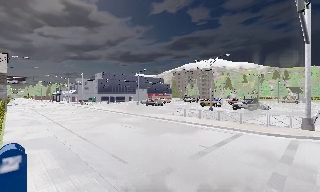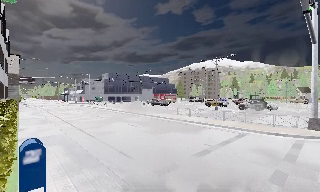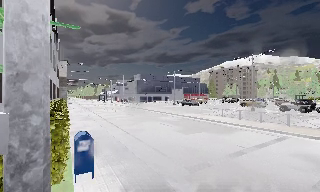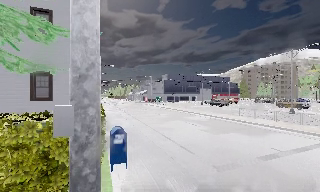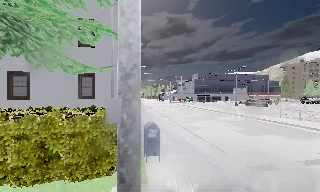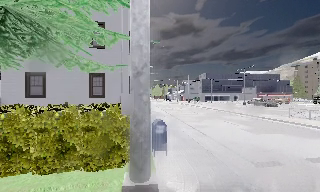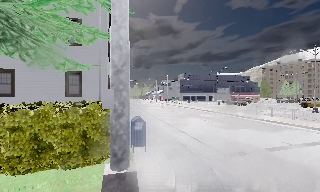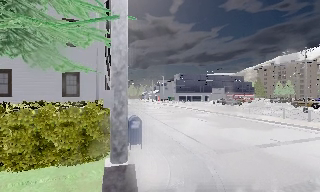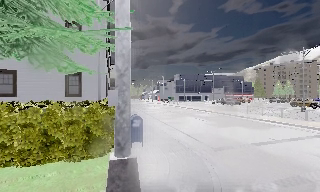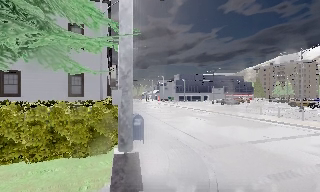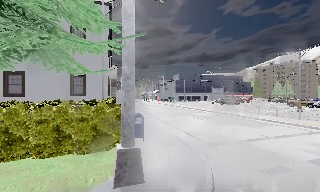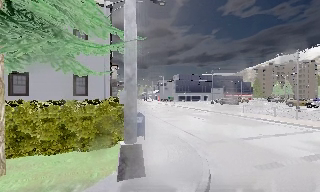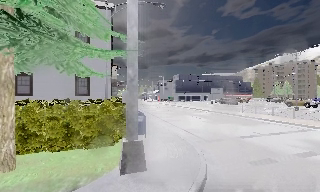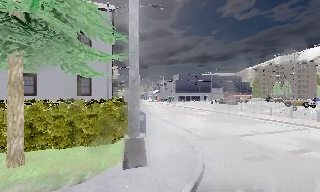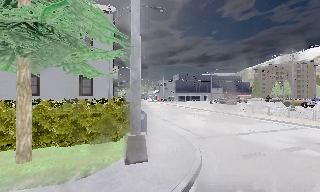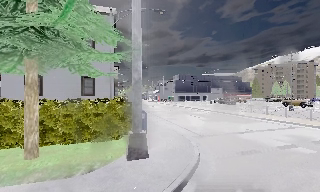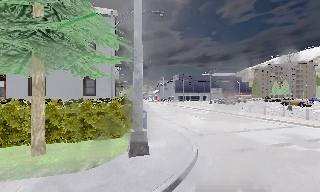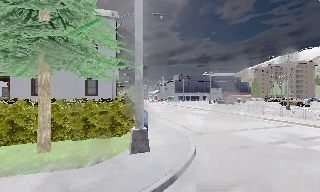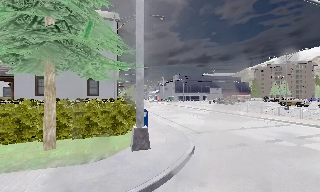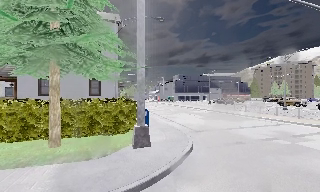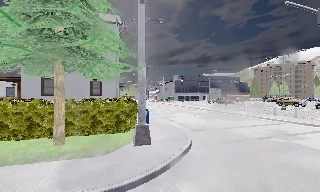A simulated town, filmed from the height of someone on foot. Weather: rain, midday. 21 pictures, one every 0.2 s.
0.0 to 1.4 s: The scene slides to the right, as the camera pans about 25 degrees to its left. It travels backward, about 2 m, so what stands in front gets smaller.
1.4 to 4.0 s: The camera travels backward, about 3.5 m, so what stands in front gets smaller.
The film runs backward here.
